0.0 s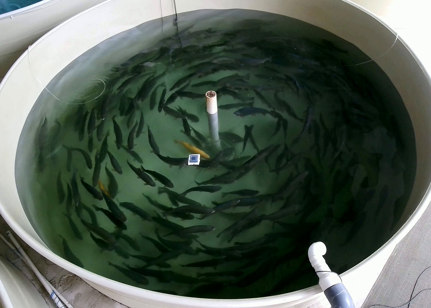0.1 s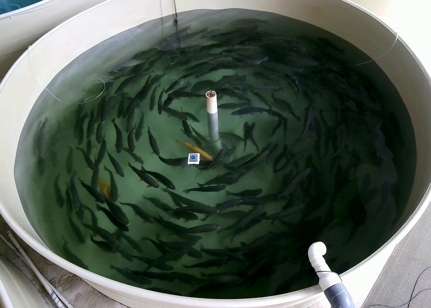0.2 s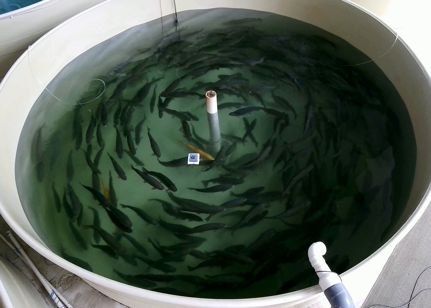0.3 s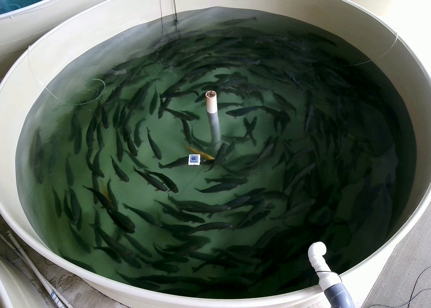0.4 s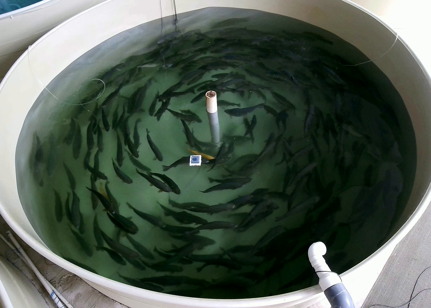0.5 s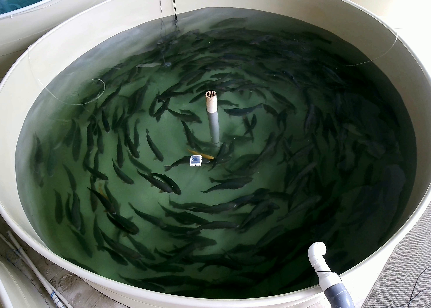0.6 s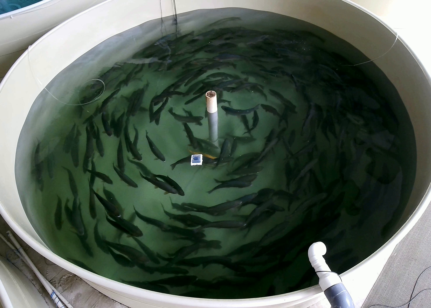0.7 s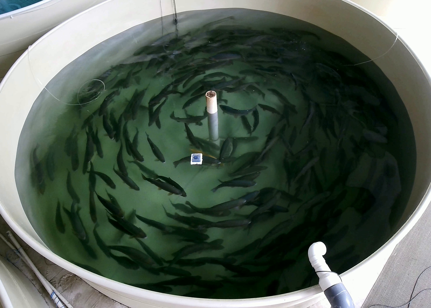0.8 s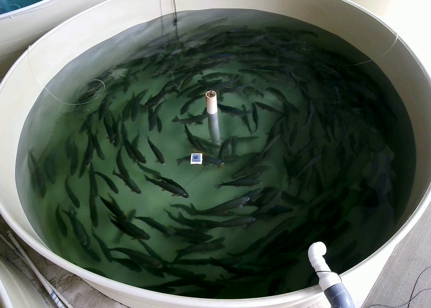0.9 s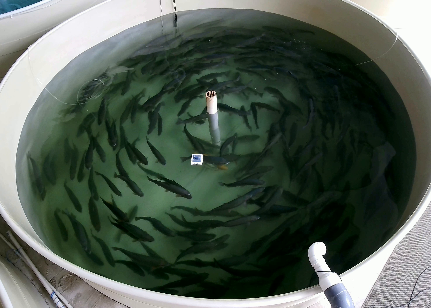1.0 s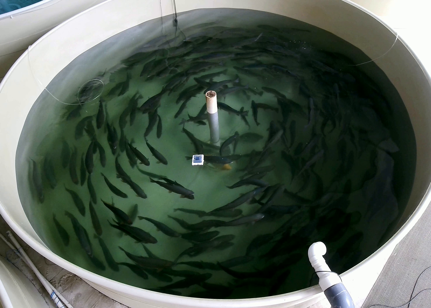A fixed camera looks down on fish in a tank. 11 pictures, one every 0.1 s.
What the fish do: Normal cruising.
